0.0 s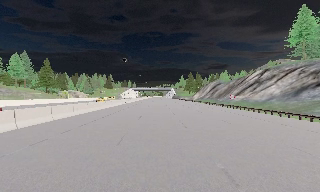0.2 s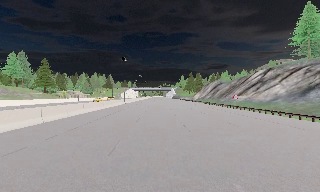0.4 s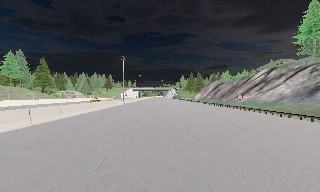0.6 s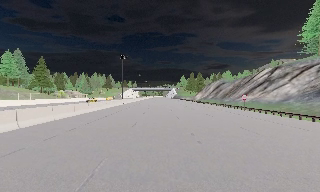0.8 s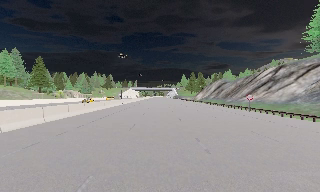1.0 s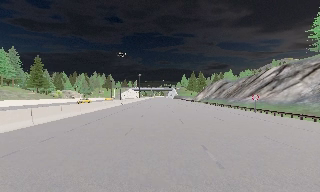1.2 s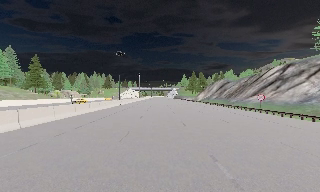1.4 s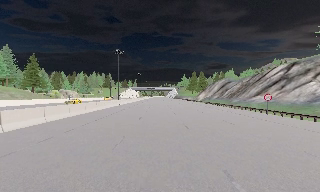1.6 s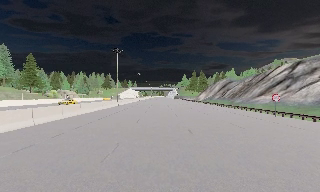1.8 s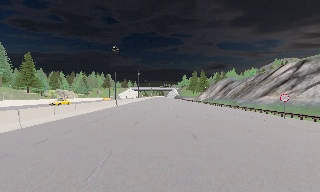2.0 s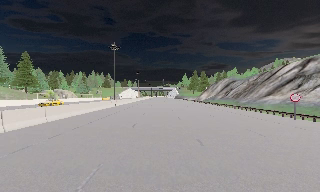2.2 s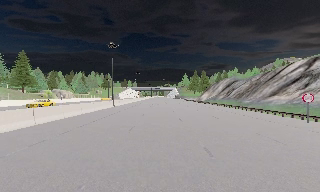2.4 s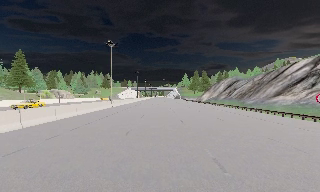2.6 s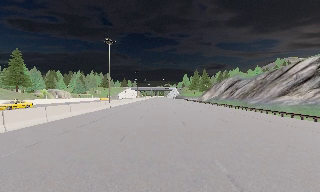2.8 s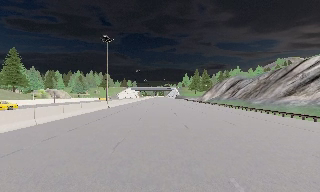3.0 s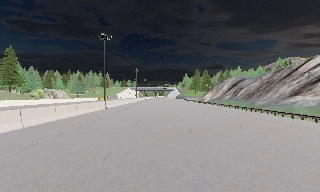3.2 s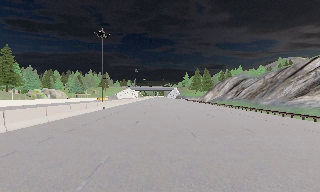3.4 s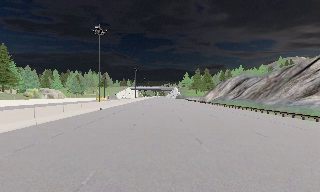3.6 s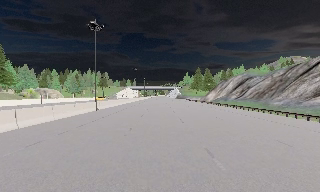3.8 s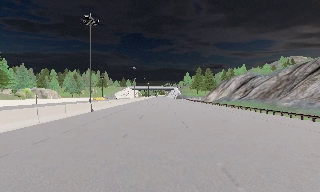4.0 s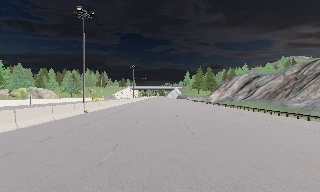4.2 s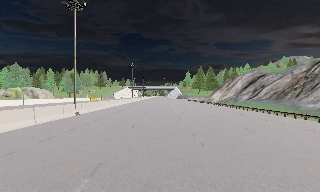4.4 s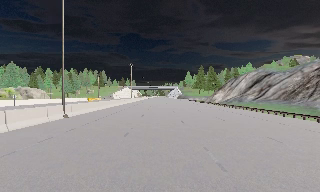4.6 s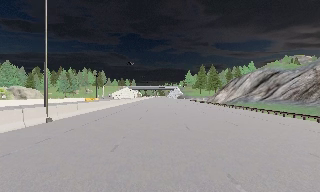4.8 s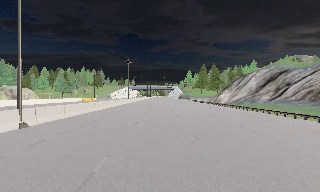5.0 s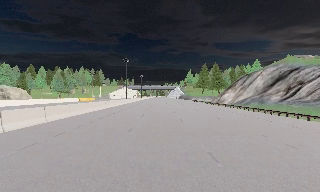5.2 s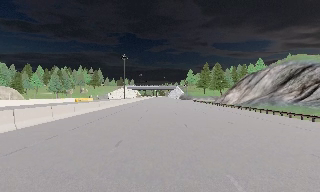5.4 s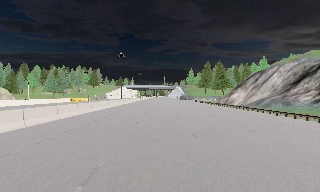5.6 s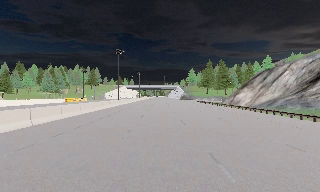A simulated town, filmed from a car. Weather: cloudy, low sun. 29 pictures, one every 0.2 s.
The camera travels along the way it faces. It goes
forward.
0.0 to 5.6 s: The camera travels forward, about 45 m, so what stands in front looms larger. It gains speed.
The film runs forward here.
